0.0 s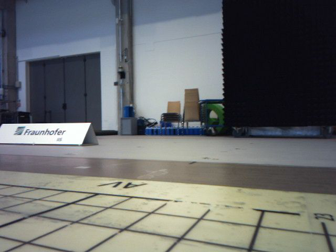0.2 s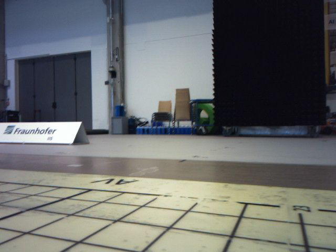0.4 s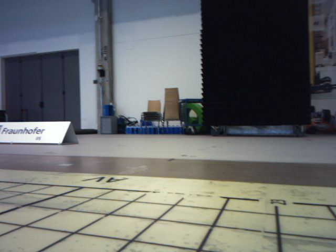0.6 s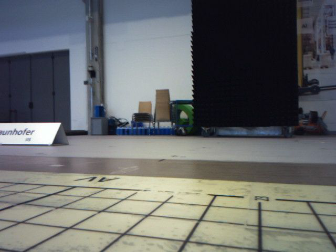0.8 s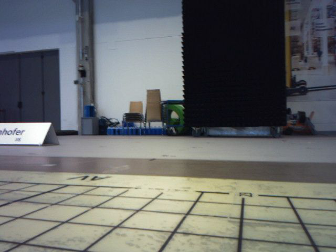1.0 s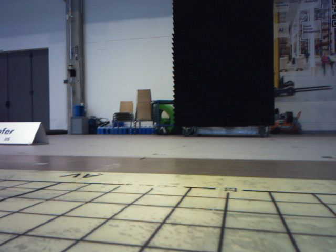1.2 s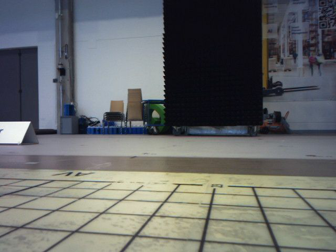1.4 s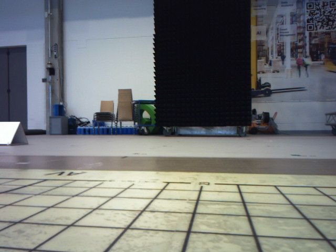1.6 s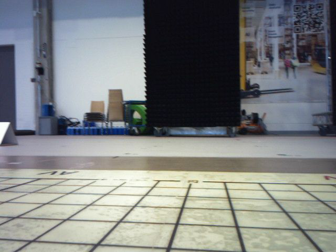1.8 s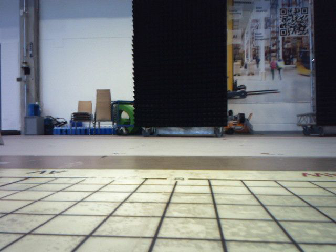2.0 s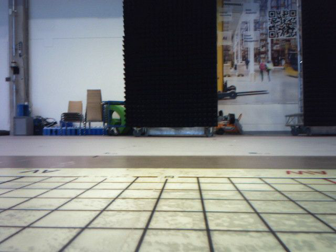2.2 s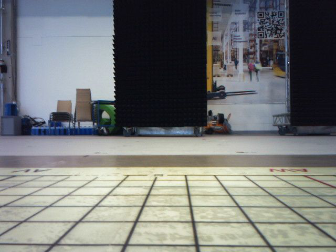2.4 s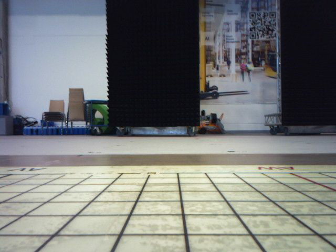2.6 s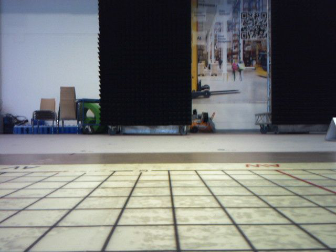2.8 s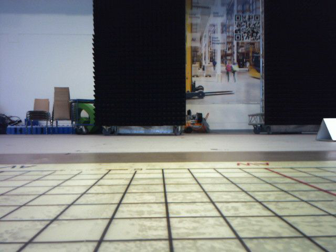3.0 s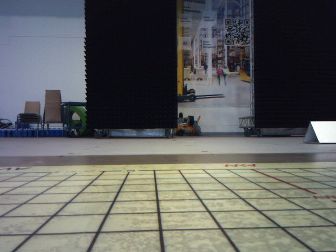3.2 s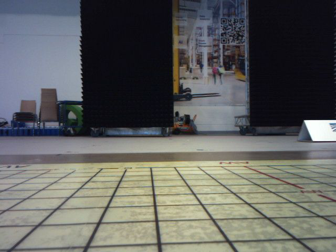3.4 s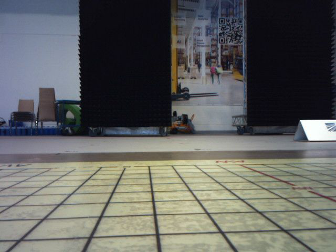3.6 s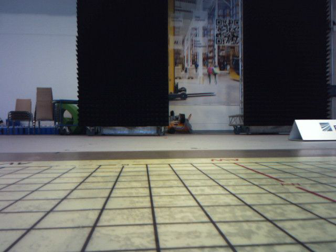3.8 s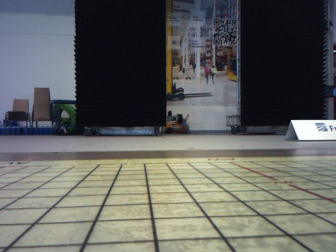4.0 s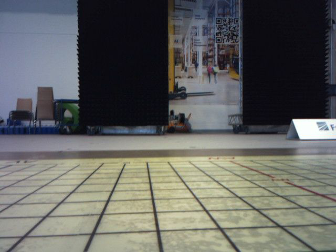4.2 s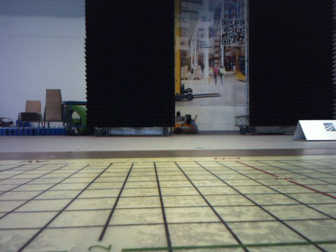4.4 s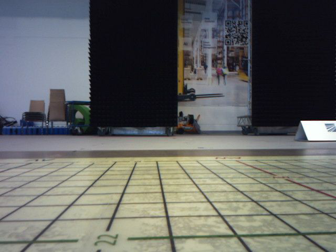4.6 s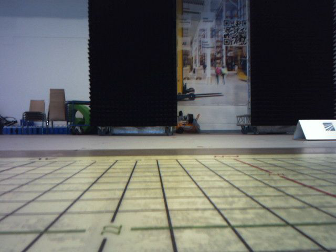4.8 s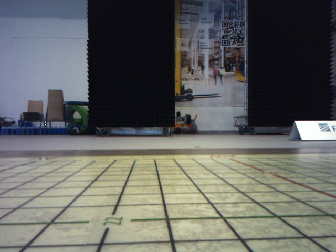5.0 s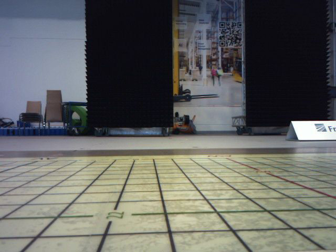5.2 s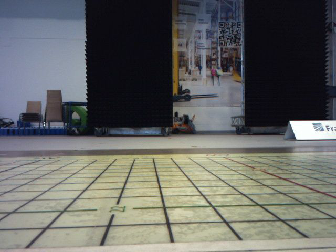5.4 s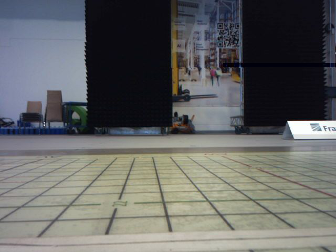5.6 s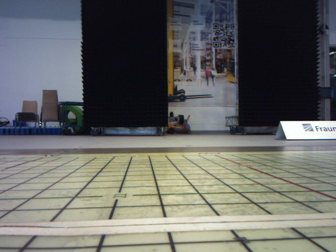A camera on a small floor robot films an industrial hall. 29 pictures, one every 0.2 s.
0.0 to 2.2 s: The camera pans to its right, which is clockwise from overhead, by about 20 degrees. It travels backward, about 0.4 m, so what stands in front gets smaller.
2.2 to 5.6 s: The camera travels backward, about 0.7 m, so what stands in front gets smaller.
The film runs backward here.
